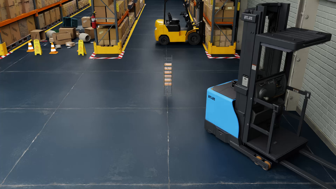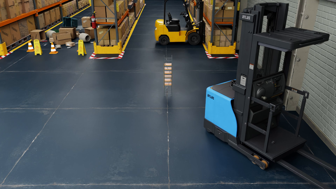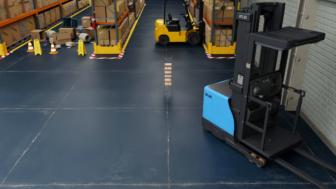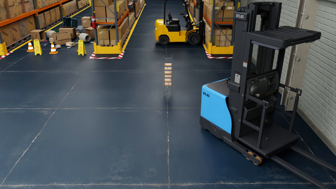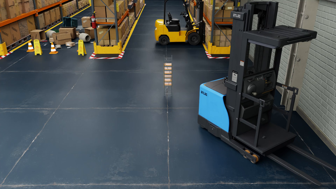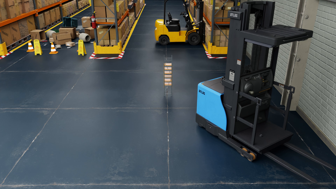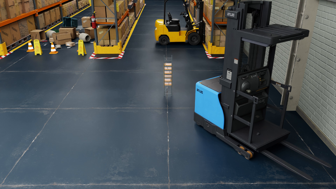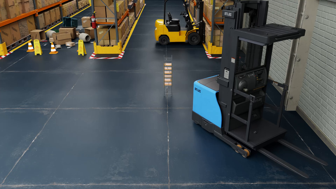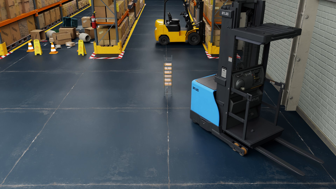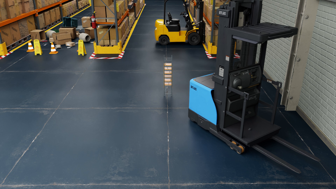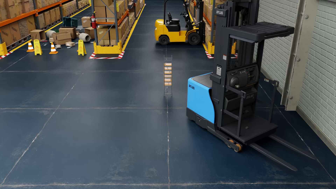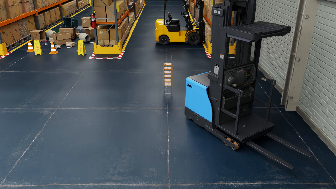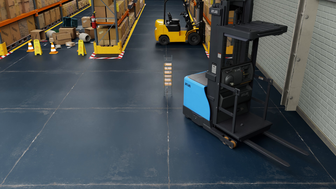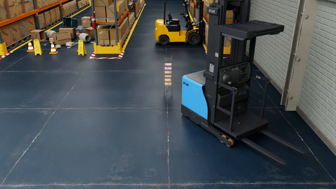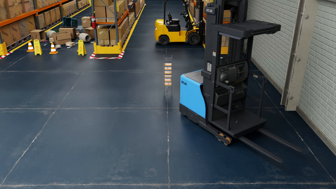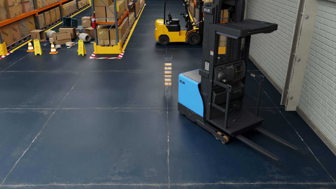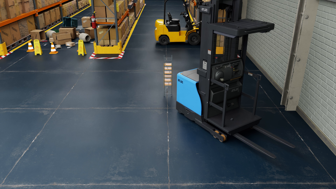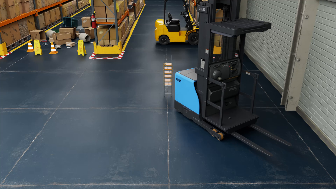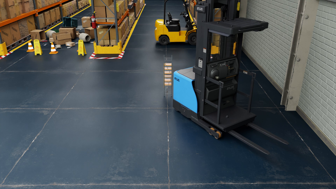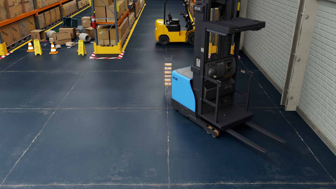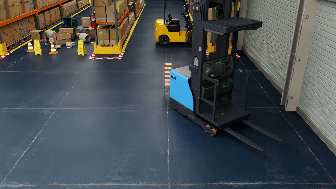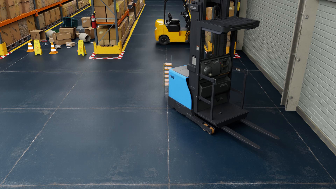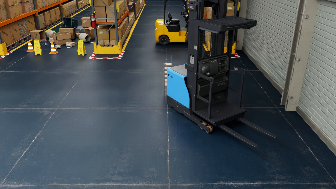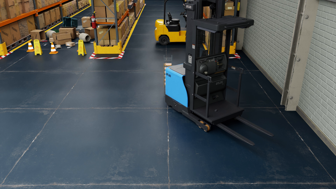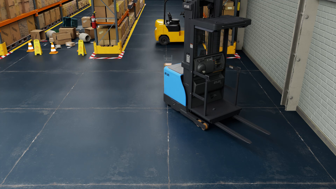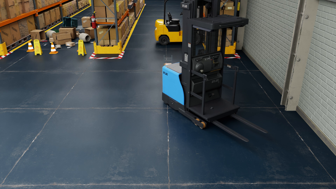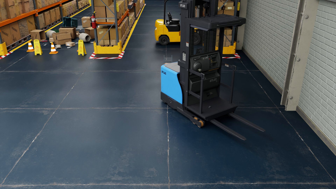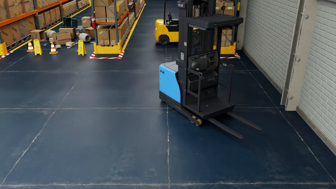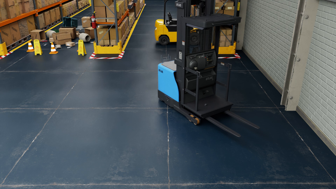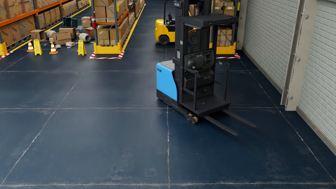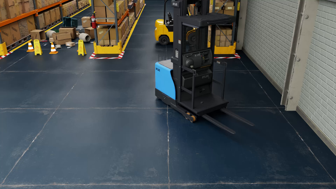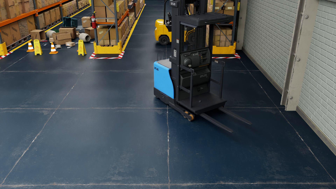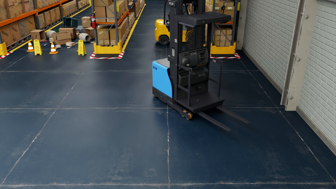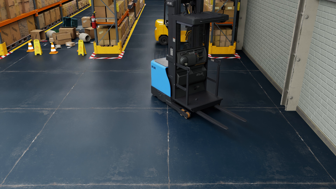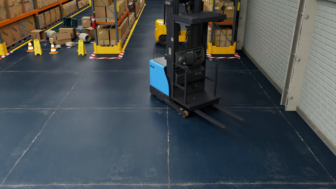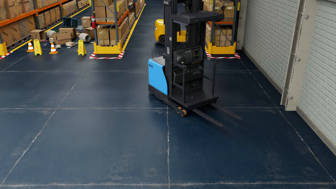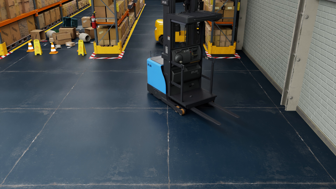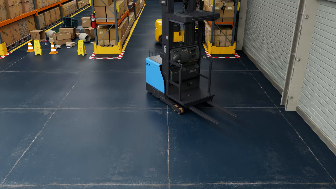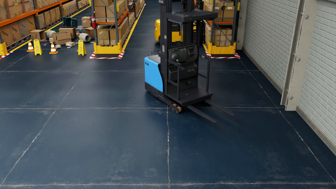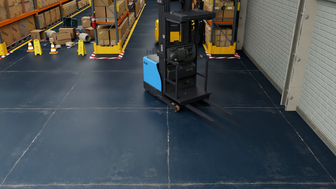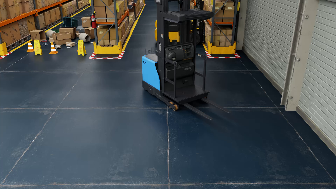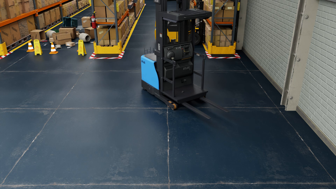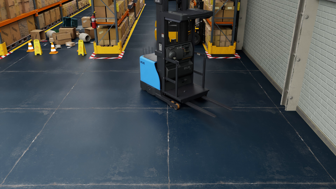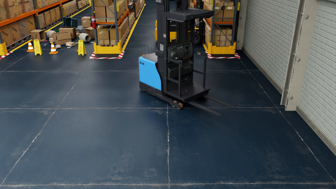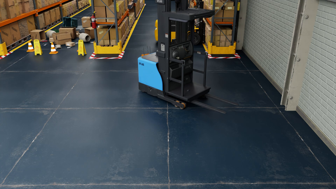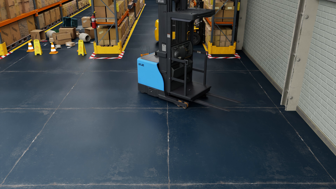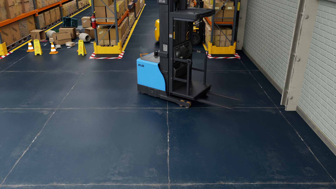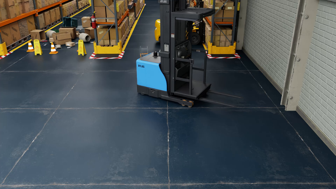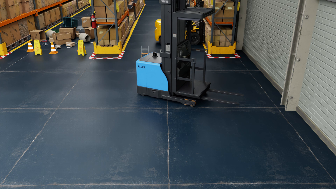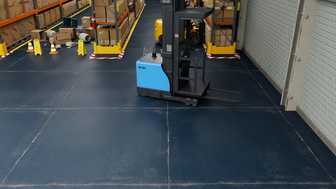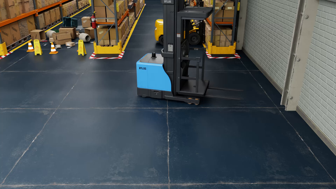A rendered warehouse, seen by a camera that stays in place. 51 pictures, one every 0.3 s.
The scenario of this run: A forklift runs into an object in its way.
